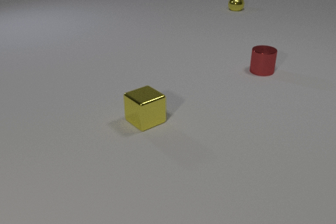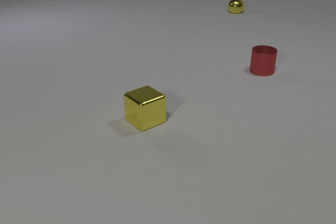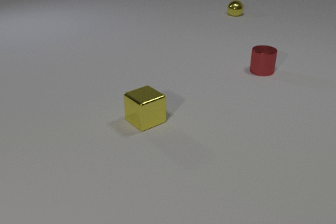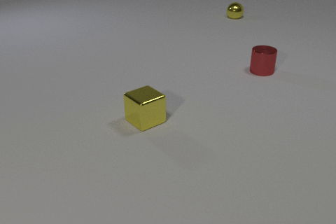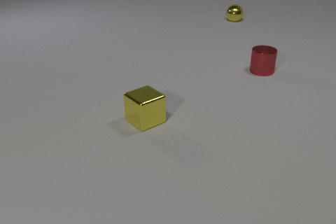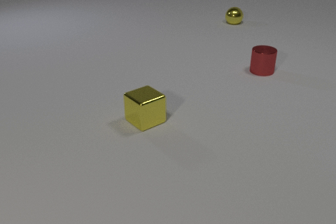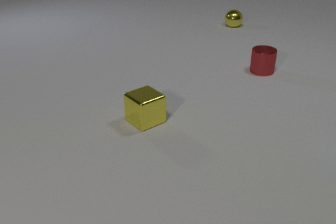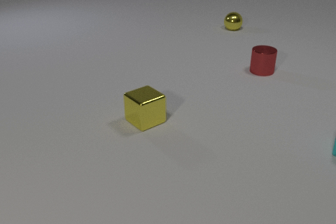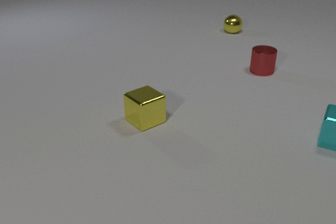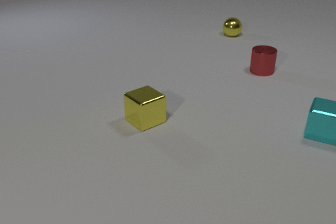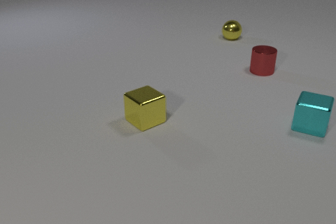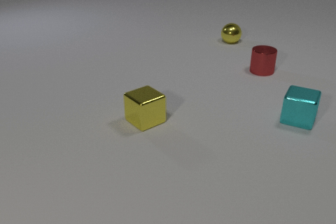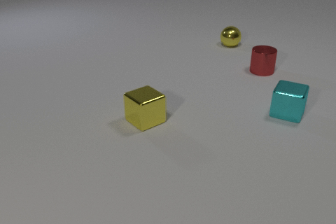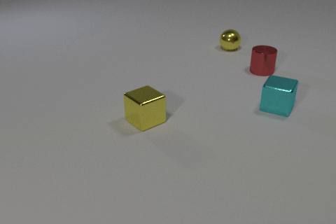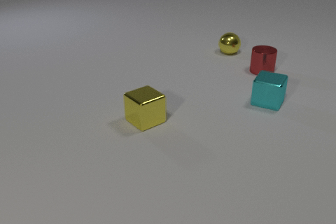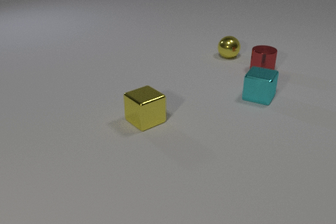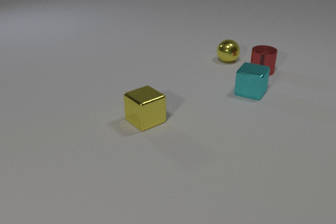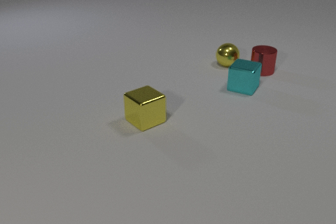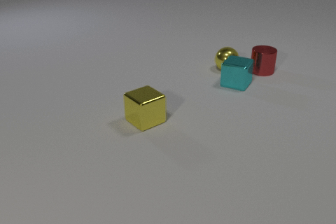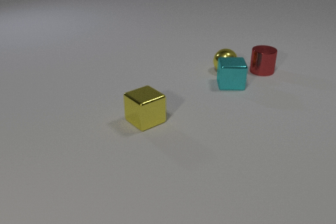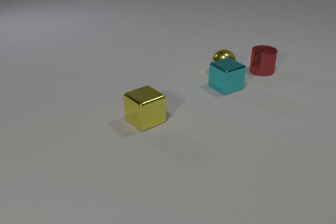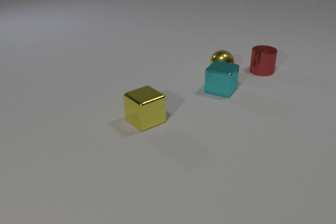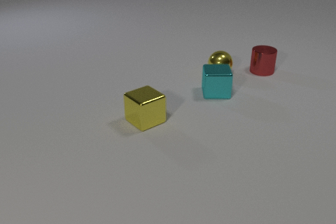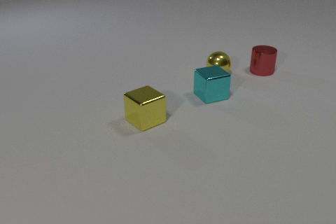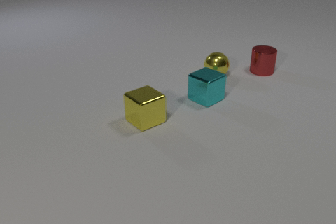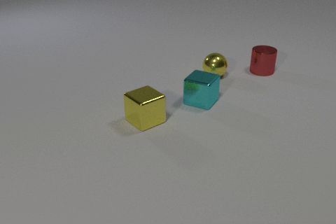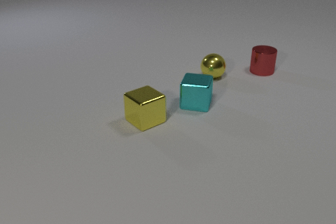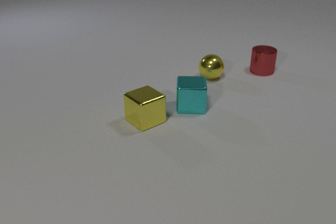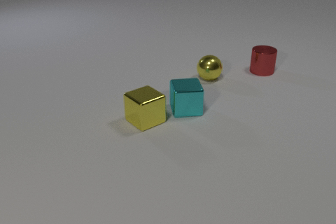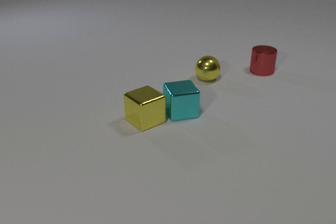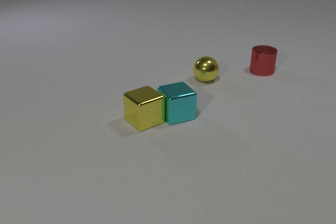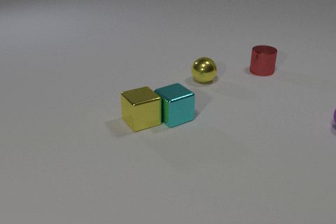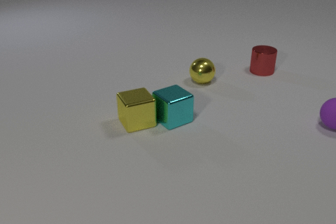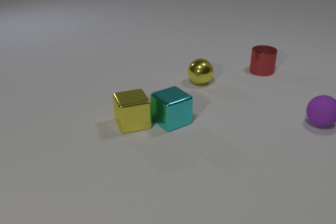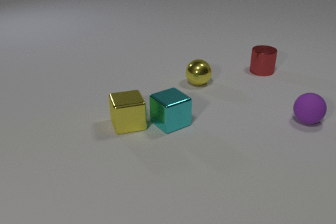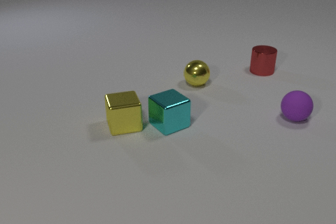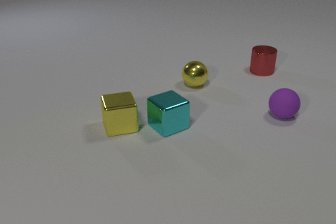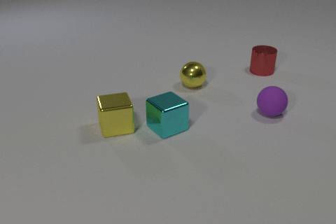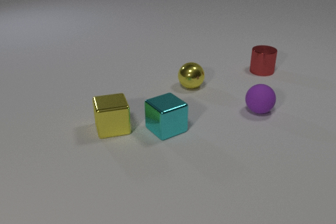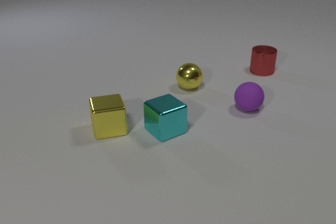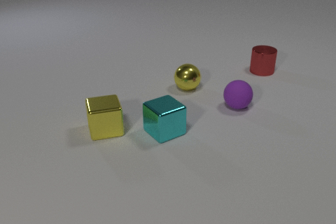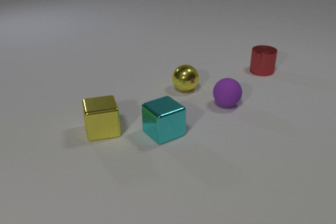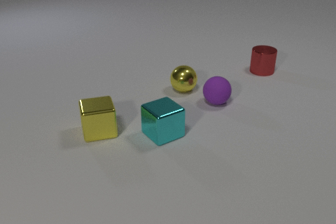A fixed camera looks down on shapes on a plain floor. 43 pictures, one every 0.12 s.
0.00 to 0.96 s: The cyan metal cube comes in at the right edge, slides to the left and away from the camera. The yellow metal sphere rolls toward the camera.
0.96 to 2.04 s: The cyan metal cube slides to the left and away from the camera. The yellow metal sphere rolls toward the camera.
2.04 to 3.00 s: The cyan metal cube slides to the left and toward the camera, spins so that its near face slides to the right, counterclockwise seen from above. The yellow metal sphere rolls toward the camera and to the left. The cyan metal cube and the yellow metal sphere collide.
3.00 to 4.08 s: The cyan metal cube slides toward the camera and to the left, spins counterclockwise seen from above by about 60 degrees, its near face sliding to the right. The yellow metal sphere rolls toward the camera and to the left. The yellow metal cube slides to the left, spins so that its near face slides to the left, clockwise seen from above. The purple rubber sphere comes in at the right edge, rolls to the left. The cyan metal cube and the yellow metal cube collide.
4.08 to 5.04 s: The cyan metal cube slides toward the camera. The yellow metal sphere rolls toward the camera and to the left. The yellow metal cube slides to the left. The purple rubber sphere rolls to the left.
How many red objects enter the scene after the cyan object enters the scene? 0.
What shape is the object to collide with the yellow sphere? cube.
How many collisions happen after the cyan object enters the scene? 2.
